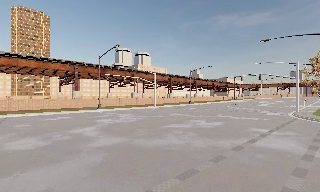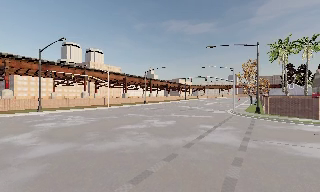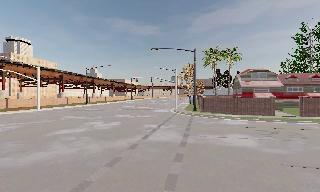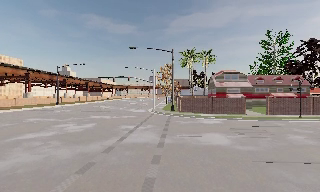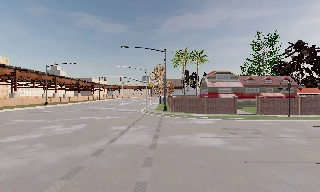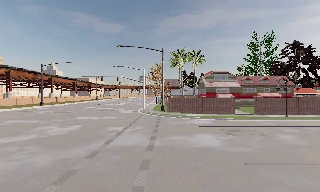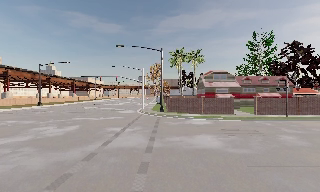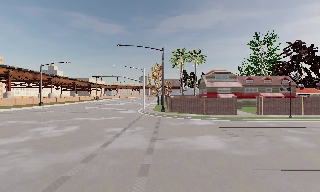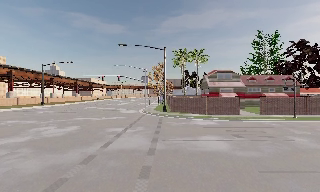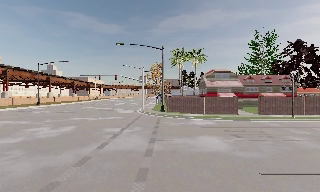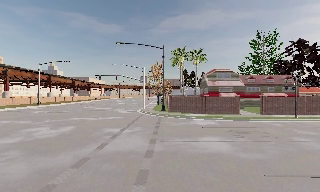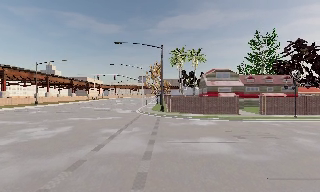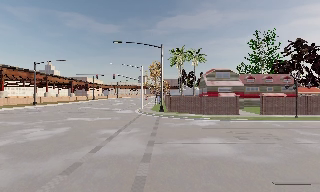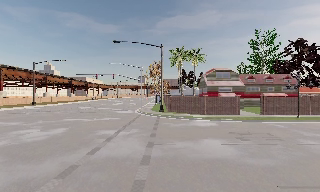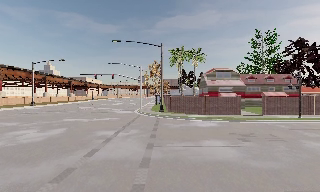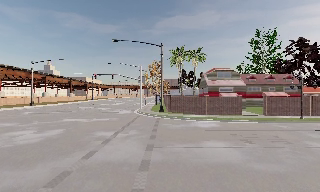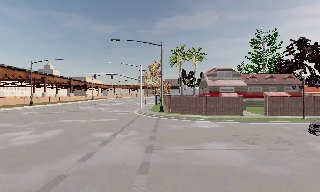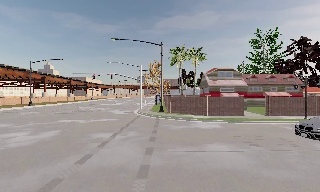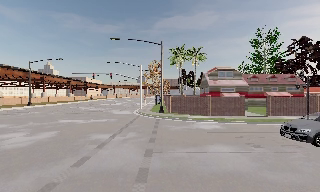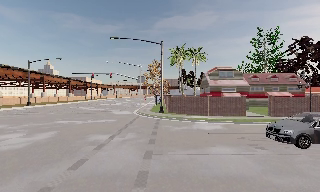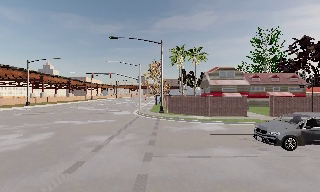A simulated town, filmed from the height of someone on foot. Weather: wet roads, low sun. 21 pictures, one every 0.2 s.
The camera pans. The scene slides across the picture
to the left.
The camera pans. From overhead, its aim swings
clockwise.
0.0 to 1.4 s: The camera pans to its right, which is clockwise from overhead, by about 45 degrees. It travels forward, about 1.5 m.
1.4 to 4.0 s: The camera travels forward, about 3 m, so what stands in front looms larger.
The film runs forward here.
